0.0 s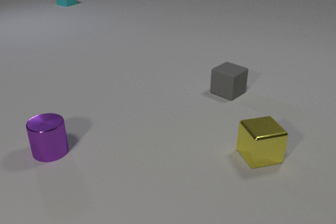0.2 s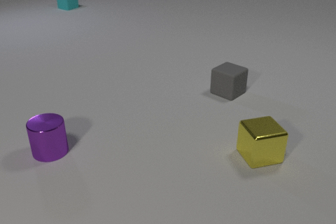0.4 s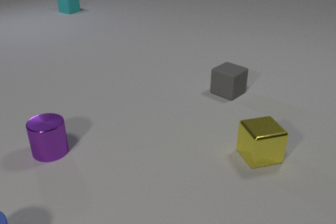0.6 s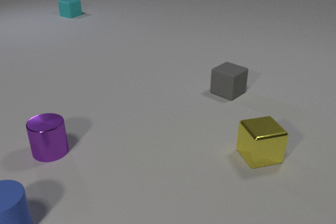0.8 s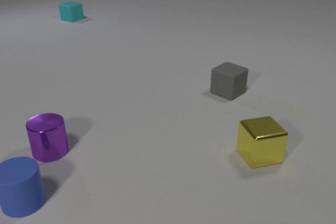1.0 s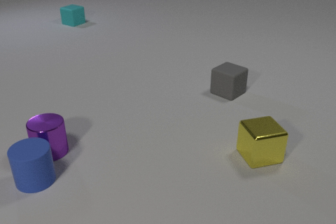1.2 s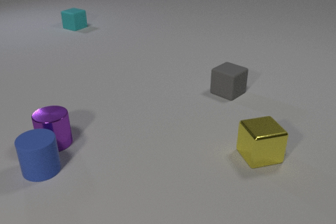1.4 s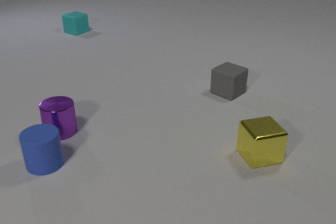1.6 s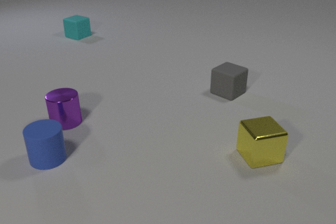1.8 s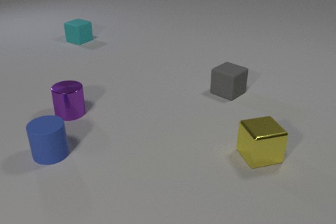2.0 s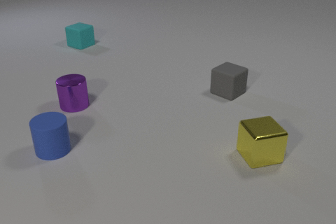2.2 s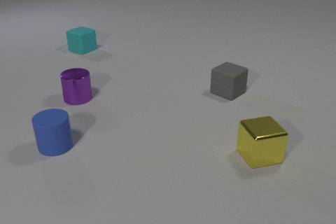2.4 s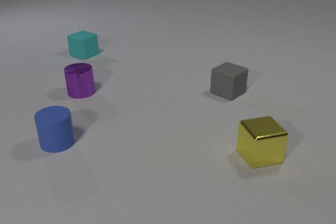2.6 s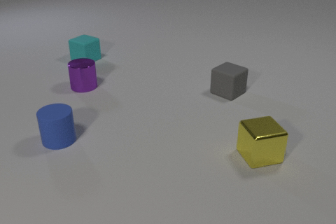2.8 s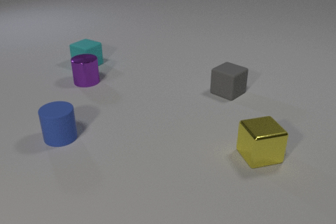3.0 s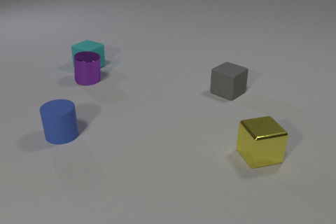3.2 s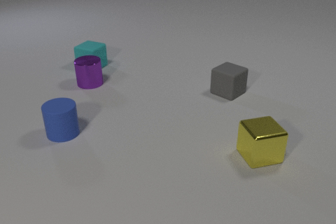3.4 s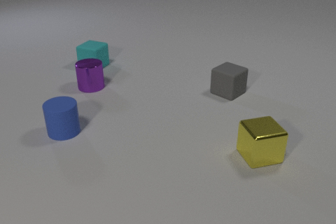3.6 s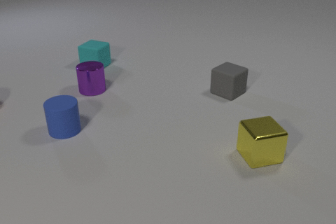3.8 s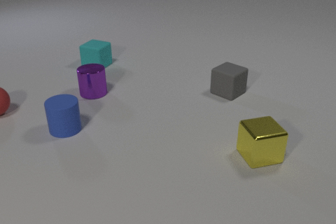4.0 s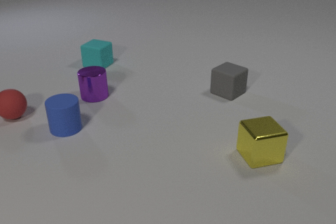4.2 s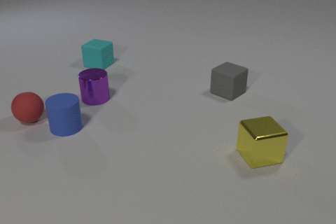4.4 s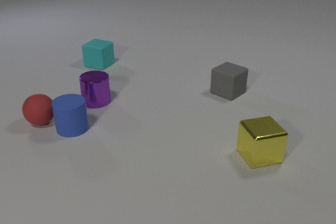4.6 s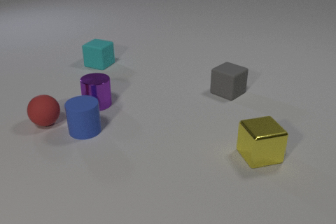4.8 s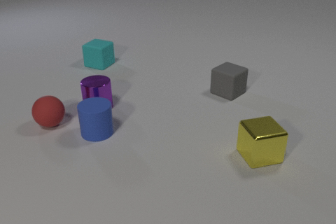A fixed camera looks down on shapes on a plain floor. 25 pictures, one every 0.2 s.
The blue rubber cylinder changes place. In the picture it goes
away from the camera.
The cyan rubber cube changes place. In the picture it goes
toward the camera.
0.0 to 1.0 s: The blue rubber cylinder comes in at the bottom edge, slides away from the camera and to the right. The cyan rubber cube slides toward the camera.
1.0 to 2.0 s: The blue rubber cylinder slides away from the camera and to the right. The purple metal cylinder slides away from the camera. The cyan rubber cube slides toward the camera. The blue rubber cylinder and the purple metal cylinder collide.
2.0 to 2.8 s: The blue rubber cylinder slides away from the camera. The purple metal cylinder slides away from the camera. The cyan rubber cube slides toward the camera.
2.8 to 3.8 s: The blue rubber cylinder slides away from the camera. The purple metal cylinder slides toward the camera. The red rubber sphere comes in at the left edge, rolls to the right and toward the camera. The cyan rubber cube slides to the right. The purple metal cylinder and the cyan rubber cube collide.
3.8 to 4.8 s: The blue rubber cylinder slides to the right and toward the camera. The purple metal cylinder slides toward the camera. The red rubber sphere rolls to the right and toward the camera. The blue rubber cylinder and the red rubber sphere collide.
How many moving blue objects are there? 1.
What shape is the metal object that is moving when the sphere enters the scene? cylinder.
How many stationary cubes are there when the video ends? 3.
